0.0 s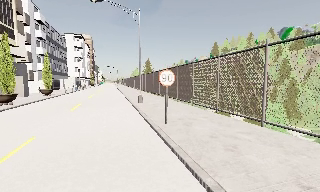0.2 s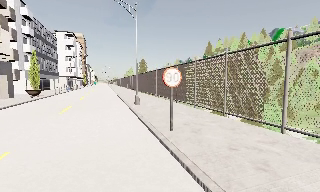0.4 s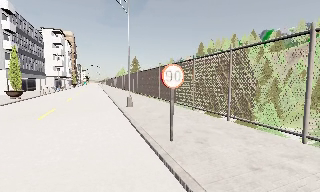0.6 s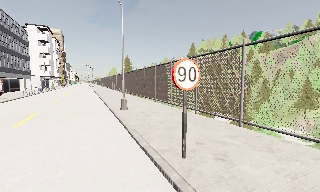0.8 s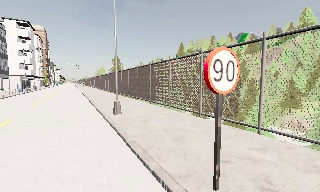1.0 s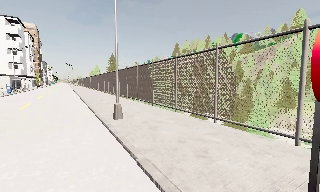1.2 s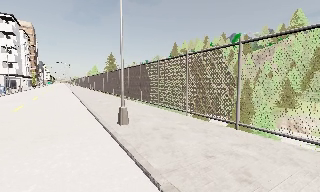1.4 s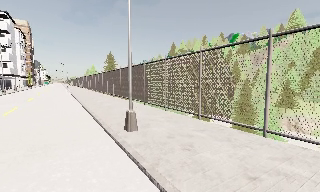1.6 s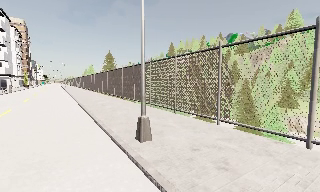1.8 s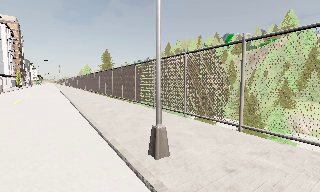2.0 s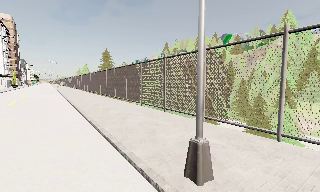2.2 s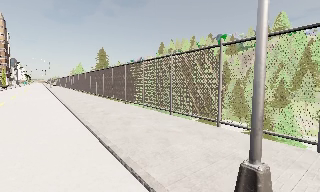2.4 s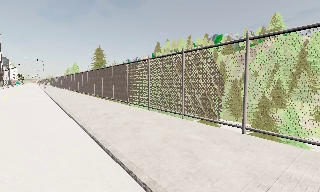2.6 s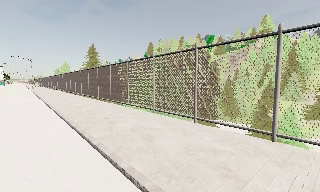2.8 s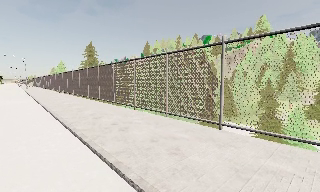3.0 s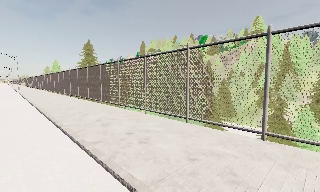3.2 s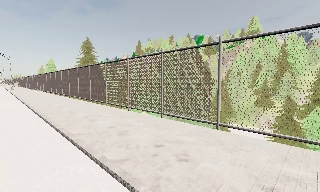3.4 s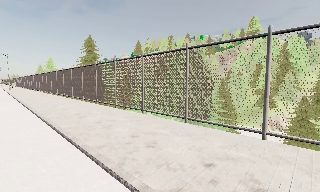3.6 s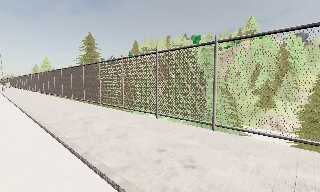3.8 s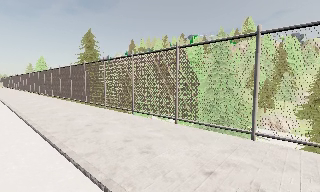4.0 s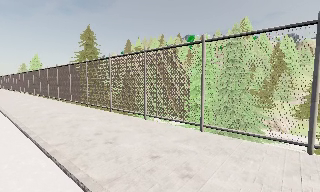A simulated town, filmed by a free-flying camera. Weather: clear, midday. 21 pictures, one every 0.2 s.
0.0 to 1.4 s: The camera pans to its right, which is clockwise from overhead, by about 15 degrees. It travels forward and to its left, about 8 m, so what stands in front looms larger.
1.4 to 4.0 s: The camera pans to its right, which is clockwise from overhead, by about 20 degrees. It travels forward and to its left, about 17 m, so what stands in front looms larger.
The film runs forward here.
